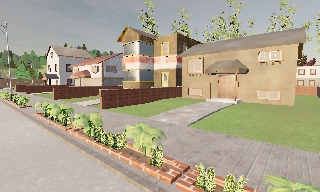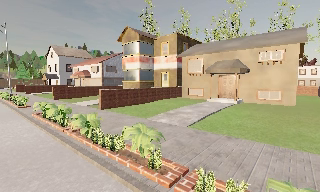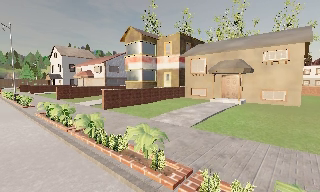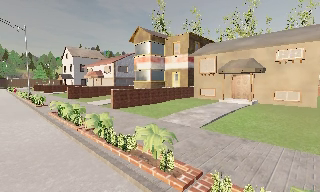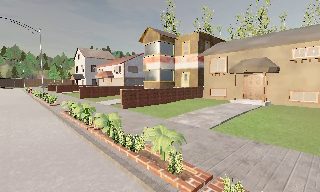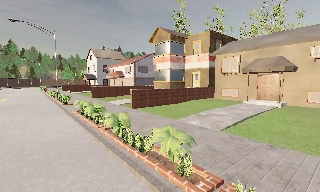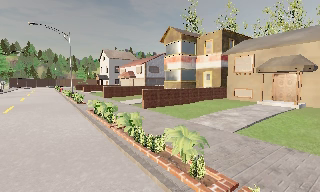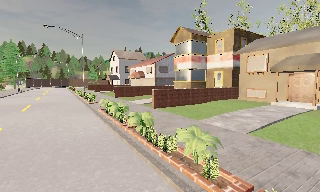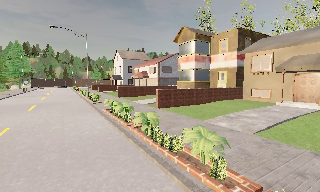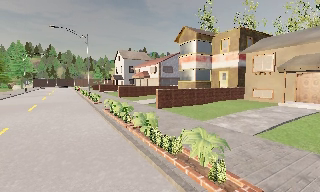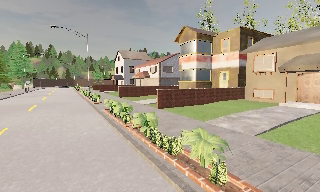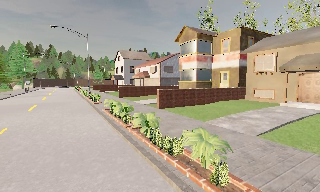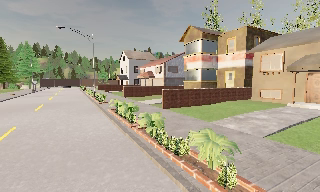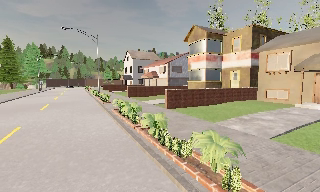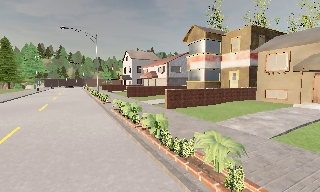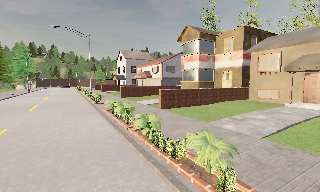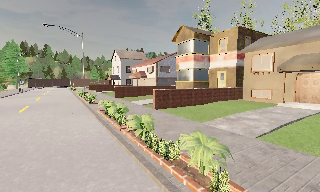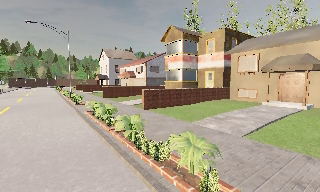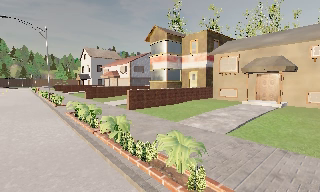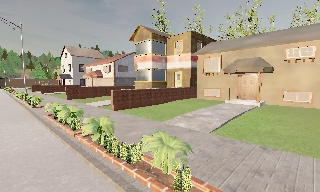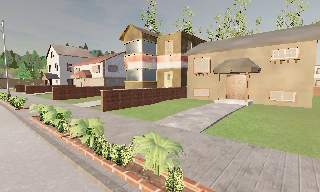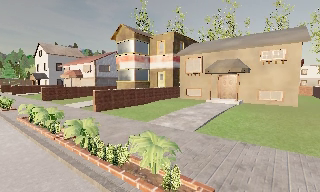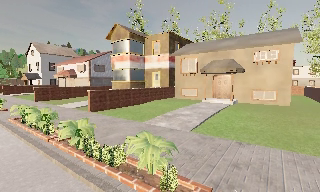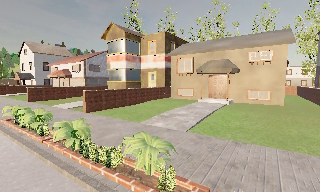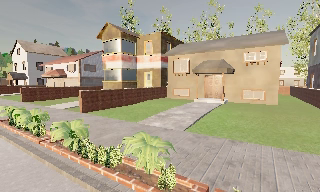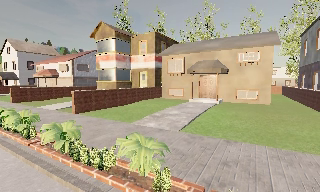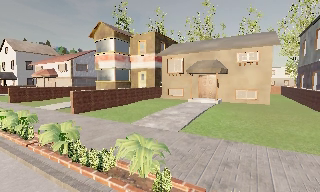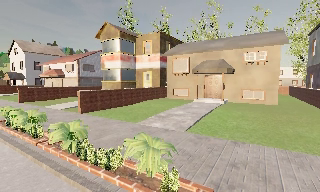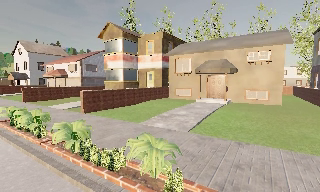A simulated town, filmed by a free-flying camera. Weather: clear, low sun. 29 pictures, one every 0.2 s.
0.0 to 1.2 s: The scene slides to the right, as the camera pans about 15 degrees to its left.
1.2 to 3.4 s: The camera shifts only a little, or ends up much as it began.
3.4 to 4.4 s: The camera swings to its right by about 20 degrees, and the scene slides to the left.
4.4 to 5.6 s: The camera shifts only a little, or ends up much as it began.
The film runs forward here.
